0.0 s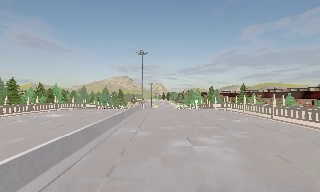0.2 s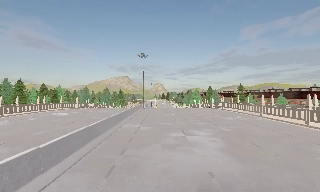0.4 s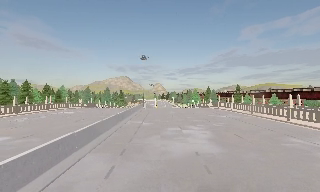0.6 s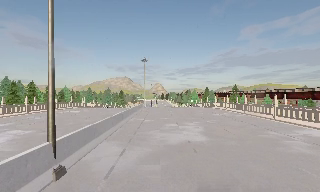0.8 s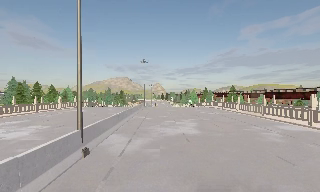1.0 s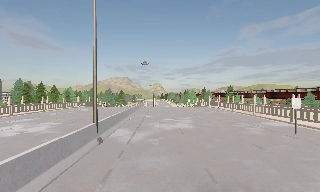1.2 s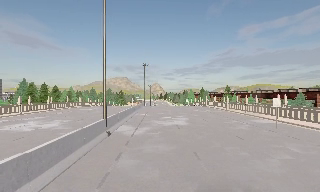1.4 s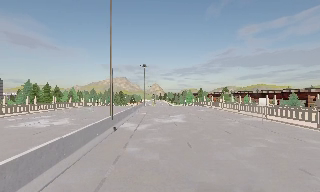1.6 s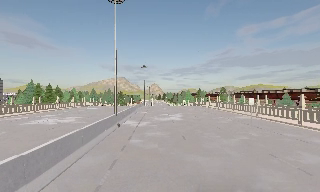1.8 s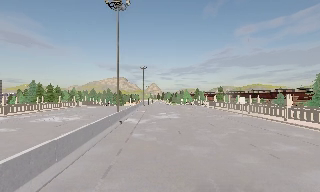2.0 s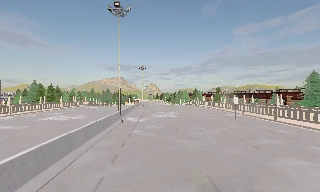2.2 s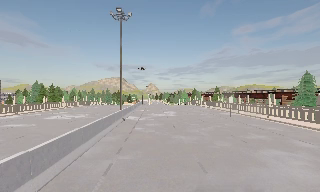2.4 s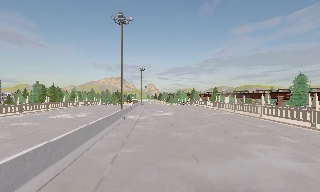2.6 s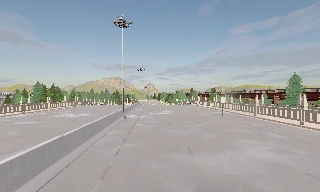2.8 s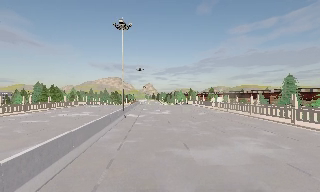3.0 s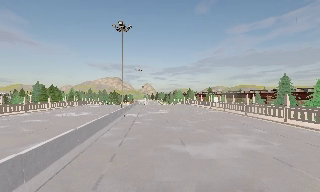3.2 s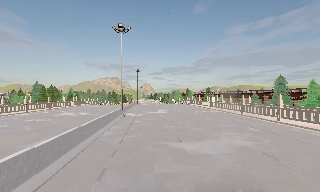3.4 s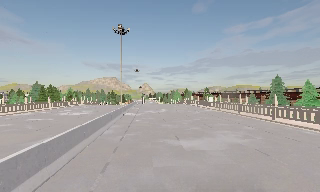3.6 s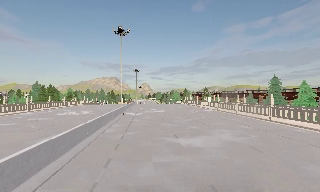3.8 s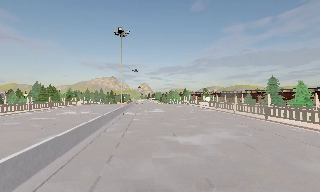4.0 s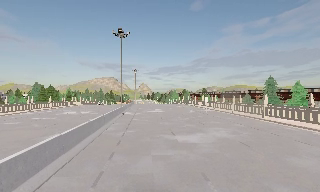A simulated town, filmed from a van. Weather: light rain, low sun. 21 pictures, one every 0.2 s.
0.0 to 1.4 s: The camera travels backward, about 13 m, so what stands in front gets smaller.
1.4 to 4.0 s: The camera travels backward, about 11 m, so what stands in front gets smaller. It loses speed.
The film runs backward here.
